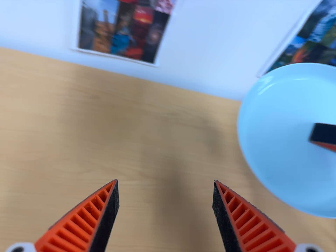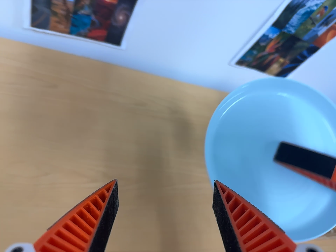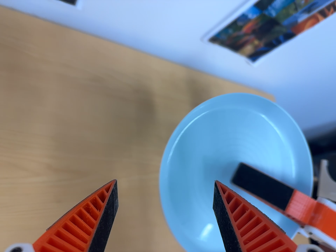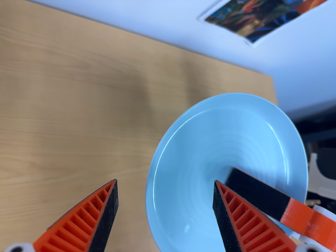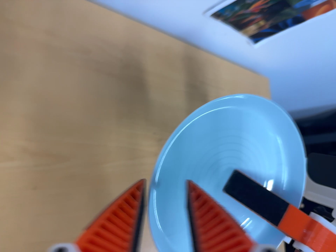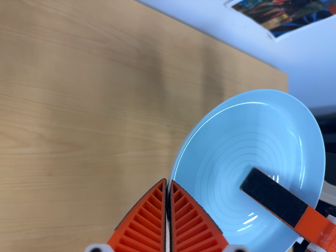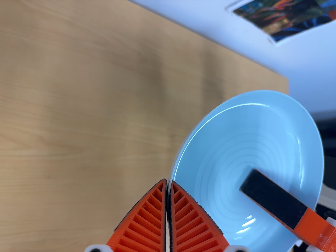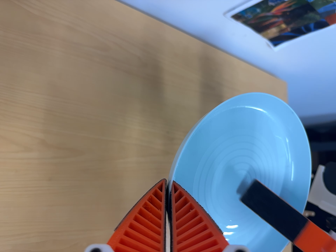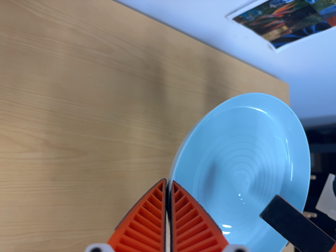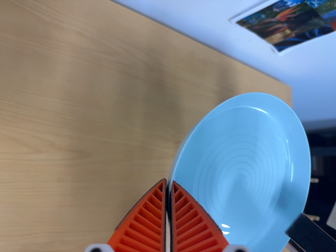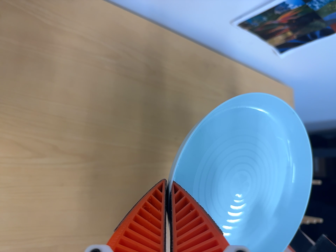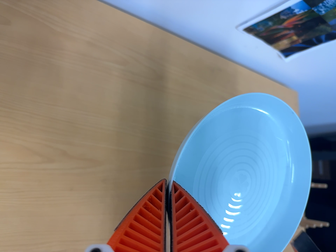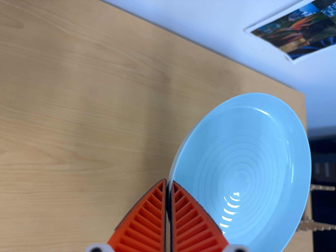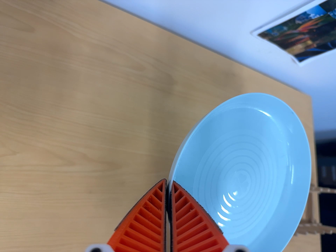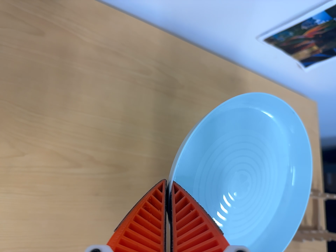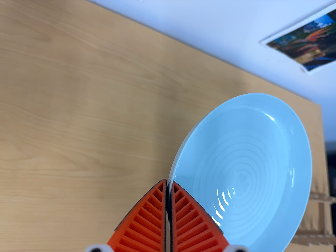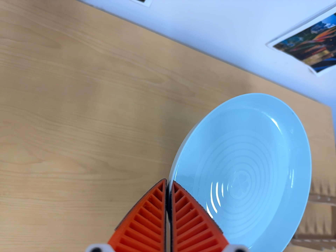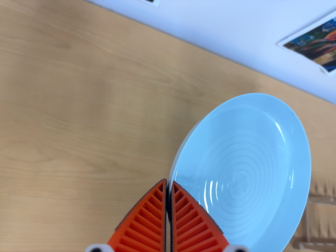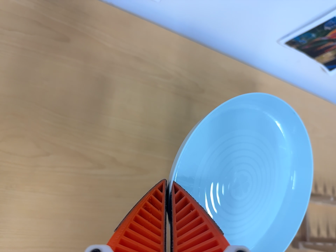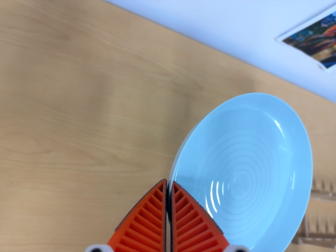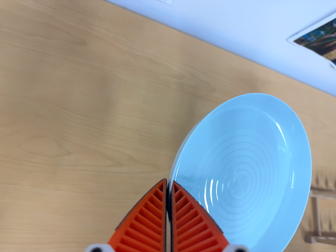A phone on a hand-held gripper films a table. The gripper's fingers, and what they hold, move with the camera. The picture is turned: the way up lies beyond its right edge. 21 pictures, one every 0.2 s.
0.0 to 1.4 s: The scene slides to the left, as the camera pans about 15 degrees to its right. It travels toward the top of its view and forward, about 20 cm. Its aim tips toward the bottom of its view by about 30 degrees. It rolls about its line of sight by about 15 degrees, and the scene rotates clockwise.
1.4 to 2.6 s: The camera shifts only a little, or ends up much as it began.
2.6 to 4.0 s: The camera travels toward the bottom of its view, about 7 cm.
The film runs backward here.
